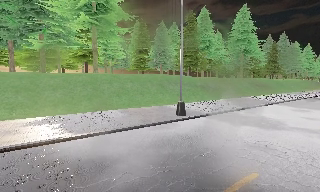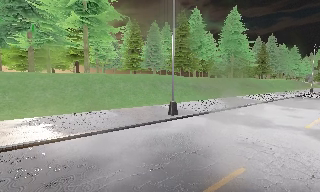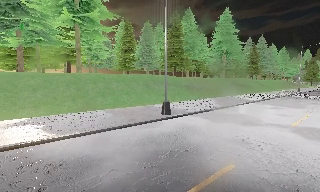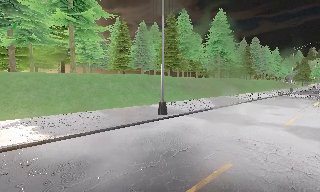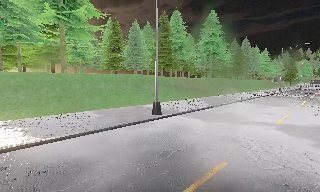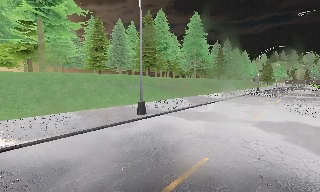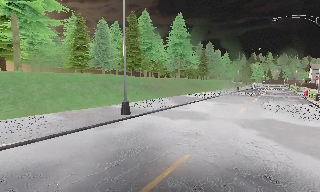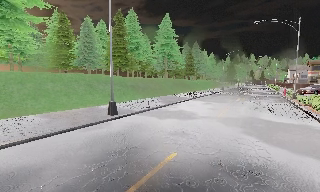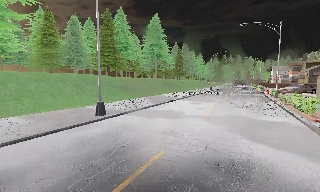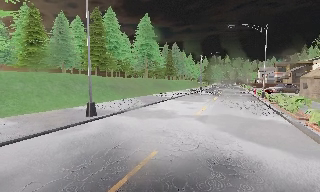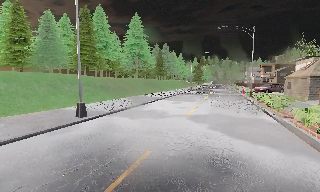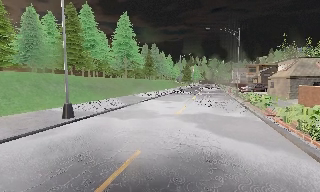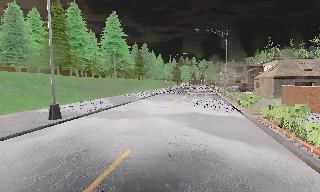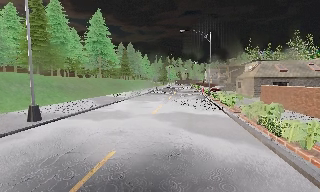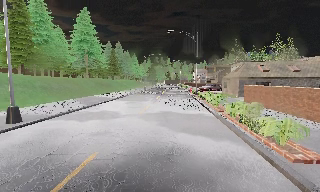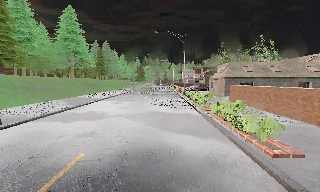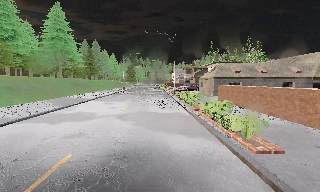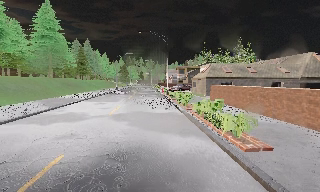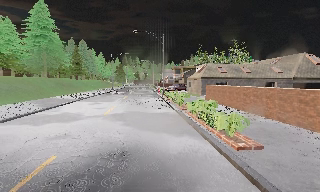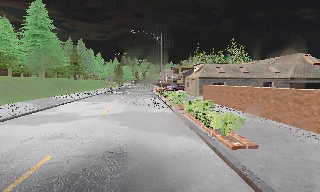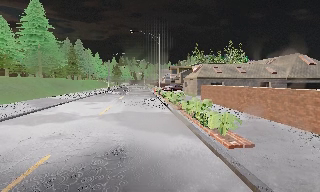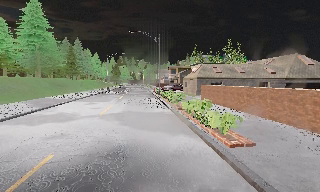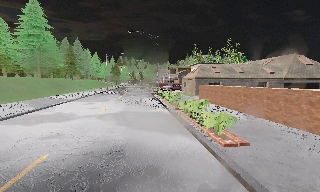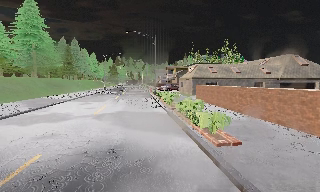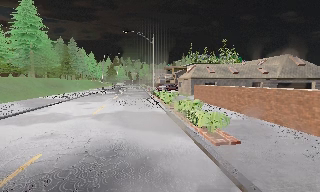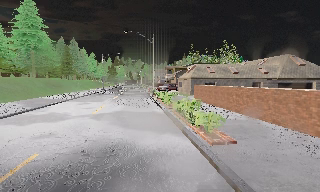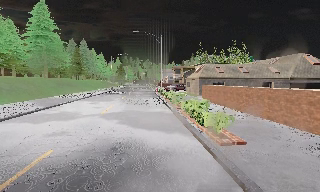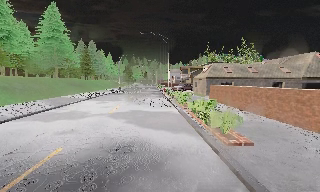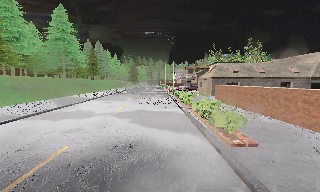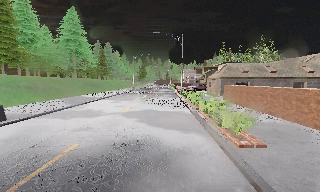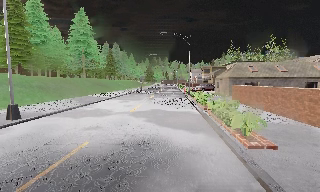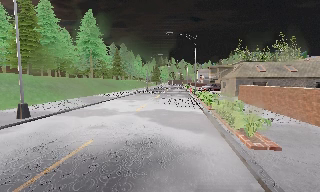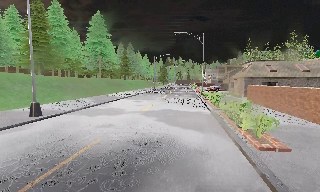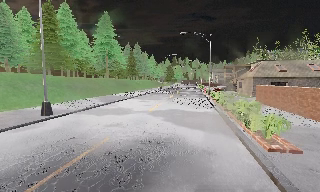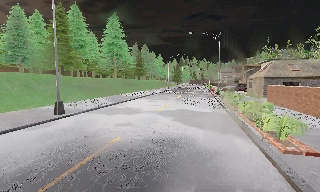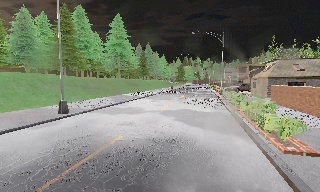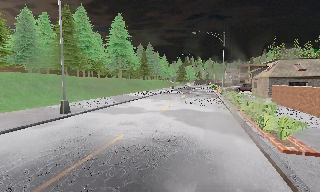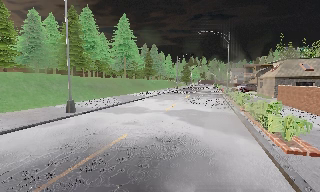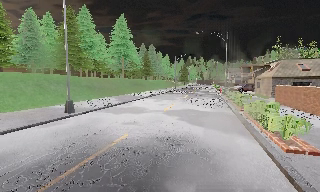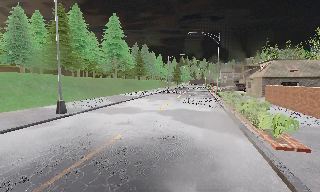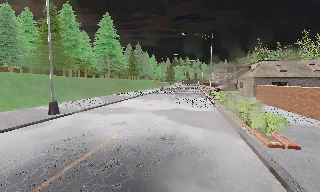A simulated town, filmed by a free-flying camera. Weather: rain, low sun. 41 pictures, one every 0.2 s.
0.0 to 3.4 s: The camera swings to its right by about 60 degrees, and the scene slides to the left. It travels backward, about 1 m.
3.4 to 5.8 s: The camera travels to its right, about 0.5 m.
5.8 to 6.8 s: The camera swings to its left by about 10 degrees, and the scene slides to the right.
6.8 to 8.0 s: The camera shifts only a little, or ends up much as it began.
The film runs backward here.
